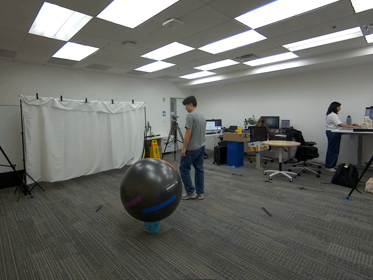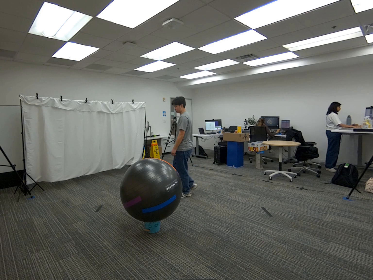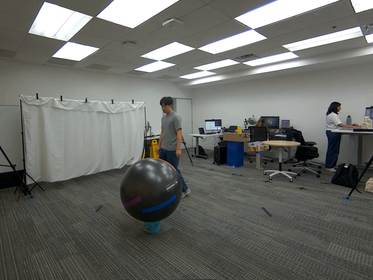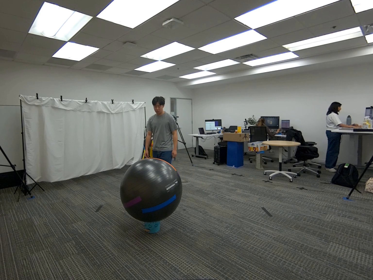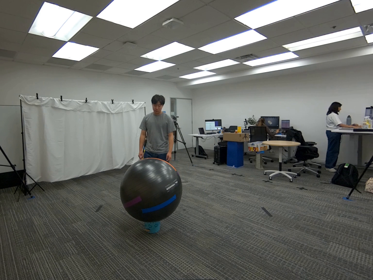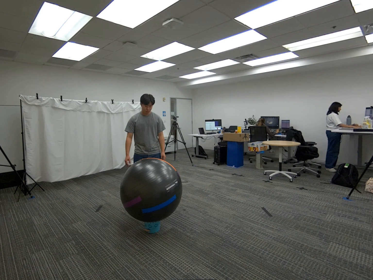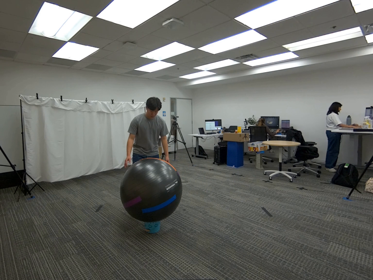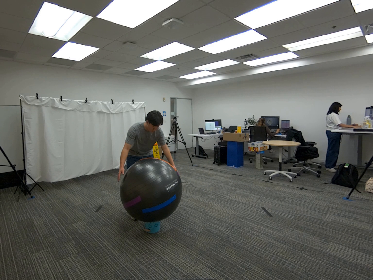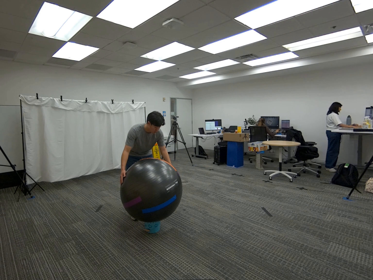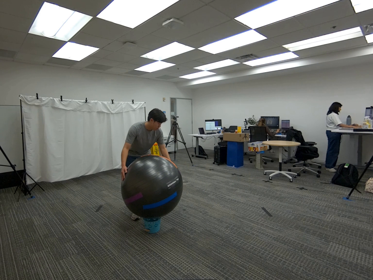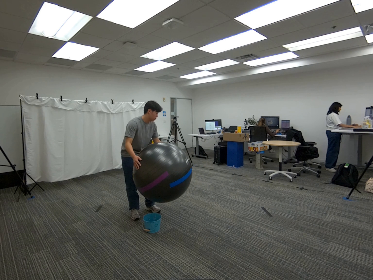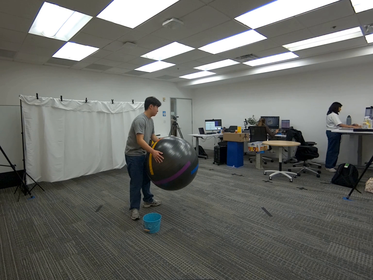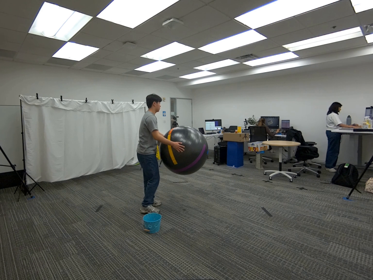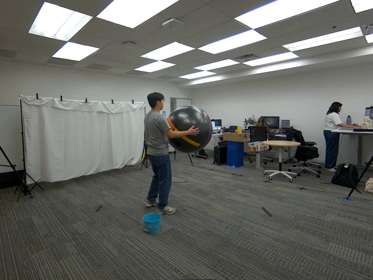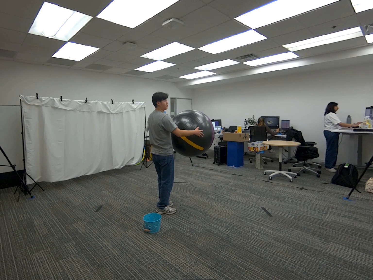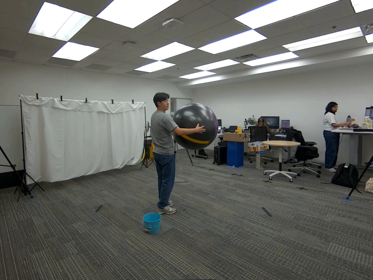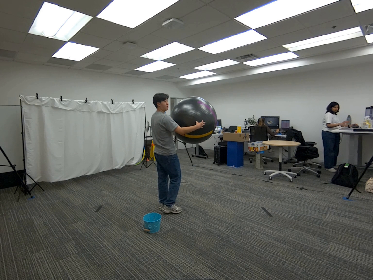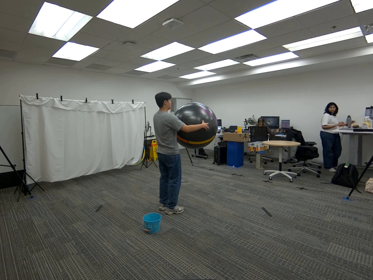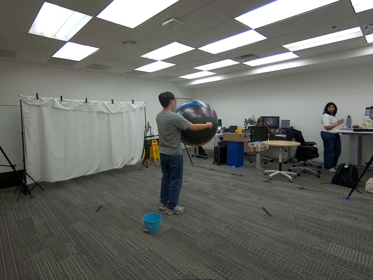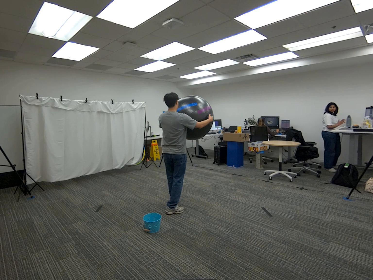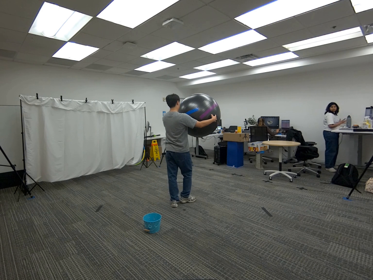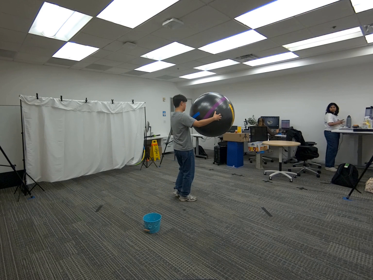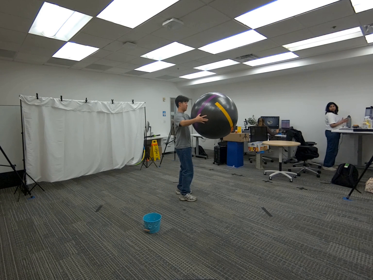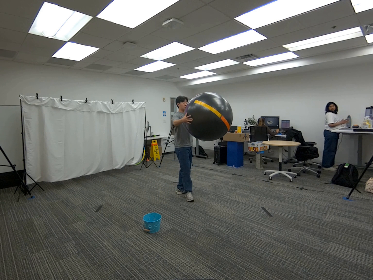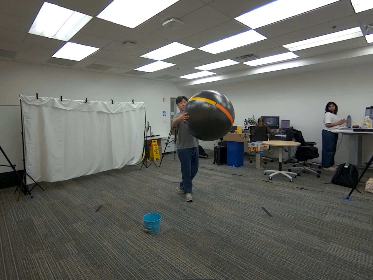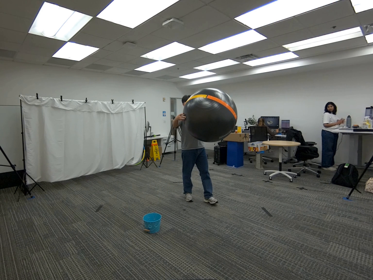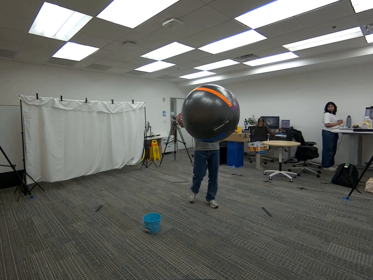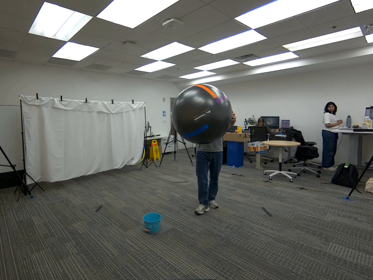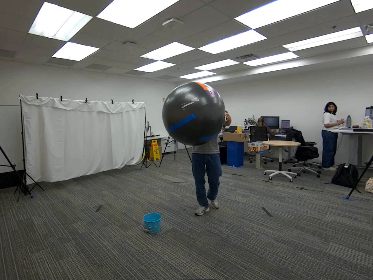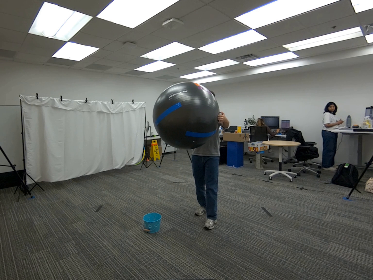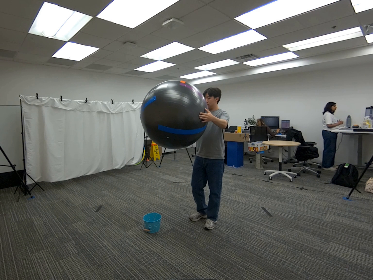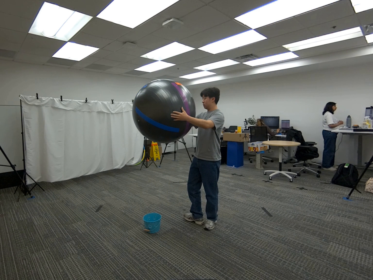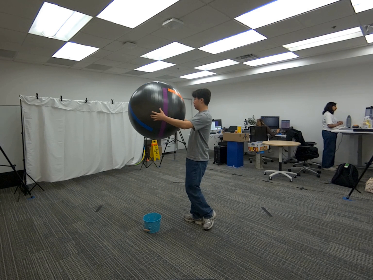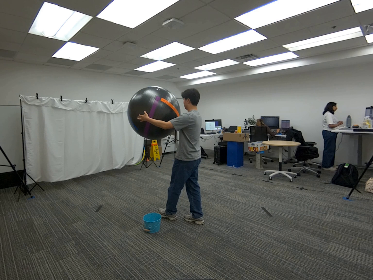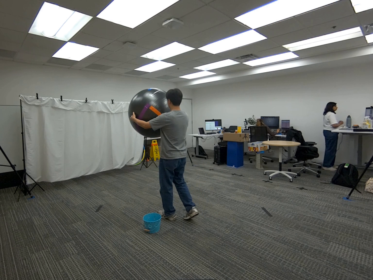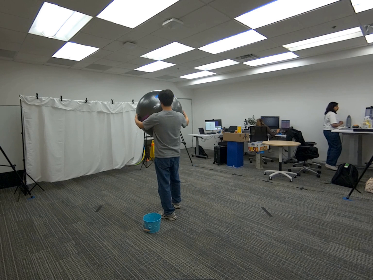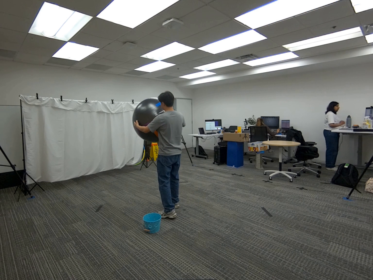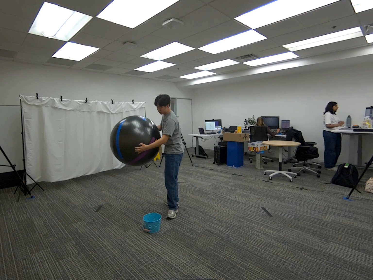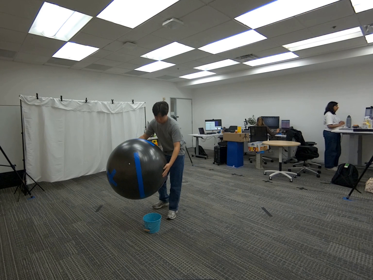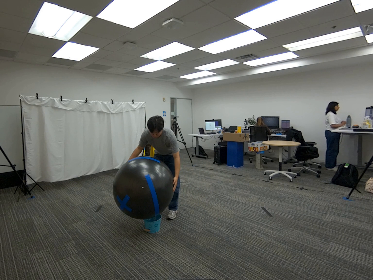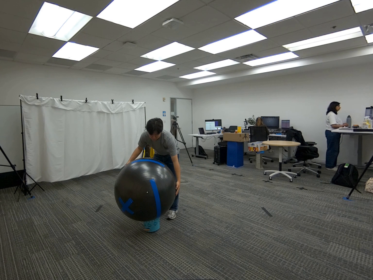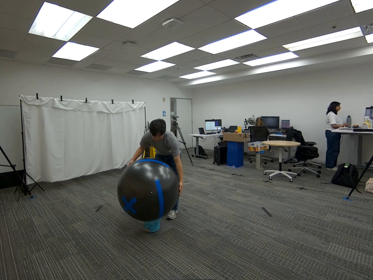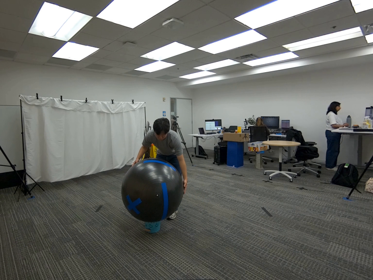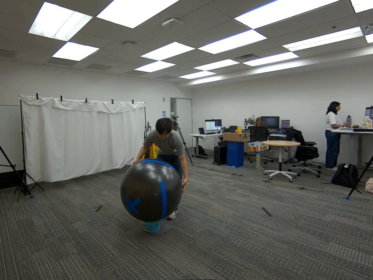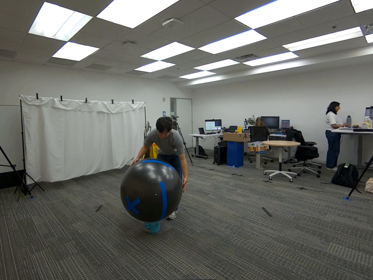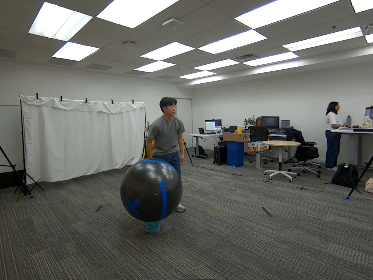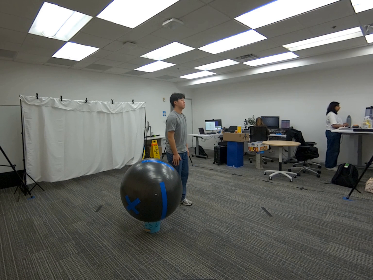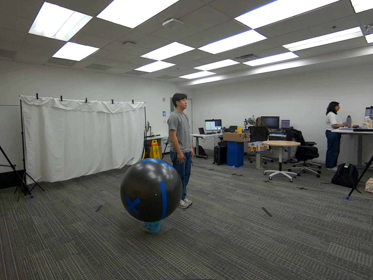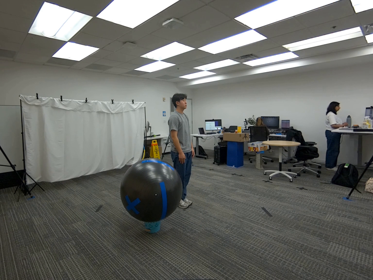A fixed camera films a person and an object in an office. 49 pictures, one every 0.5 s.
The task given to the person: Walk over to the yoga ball on the ground inside the blue basket and slowly rotate in midair within the bounding area try not to distort the shape.
